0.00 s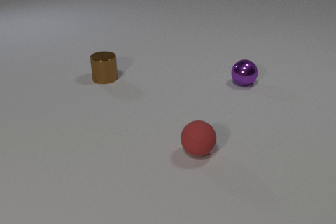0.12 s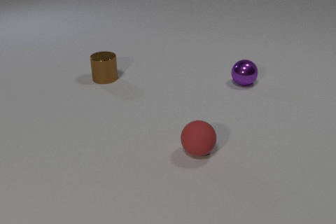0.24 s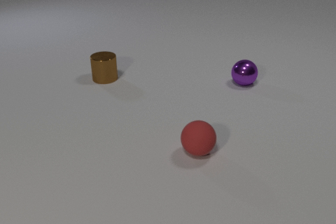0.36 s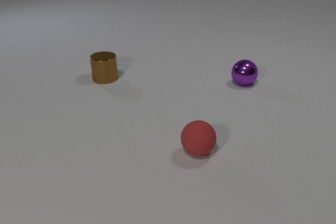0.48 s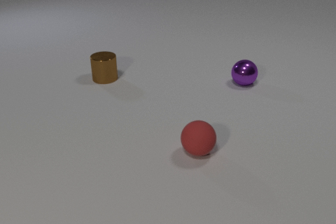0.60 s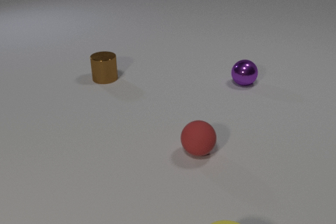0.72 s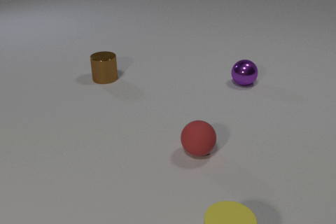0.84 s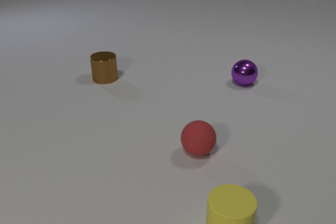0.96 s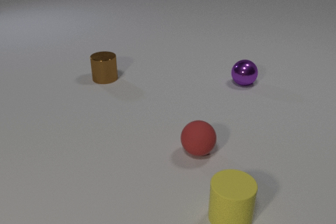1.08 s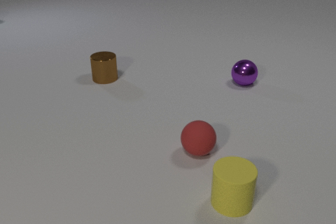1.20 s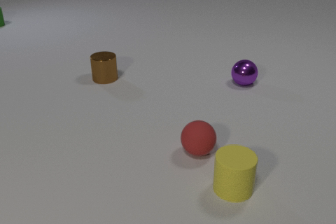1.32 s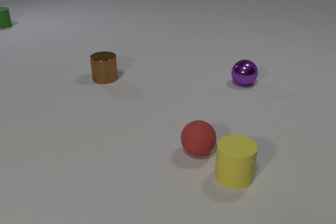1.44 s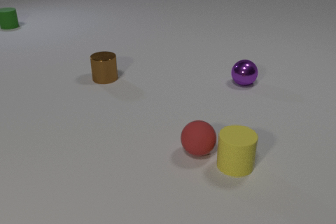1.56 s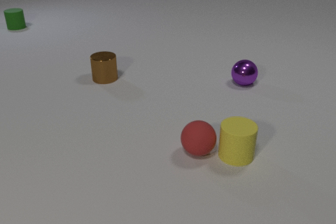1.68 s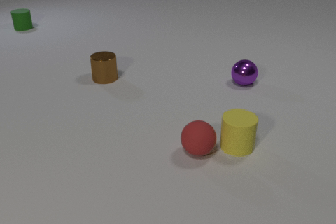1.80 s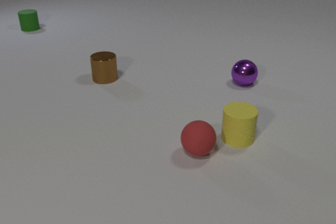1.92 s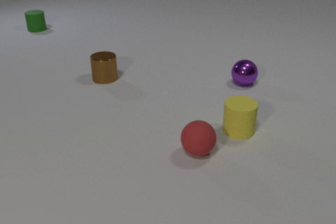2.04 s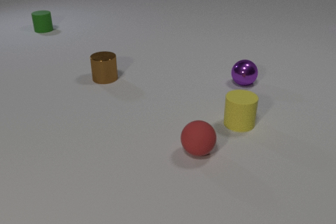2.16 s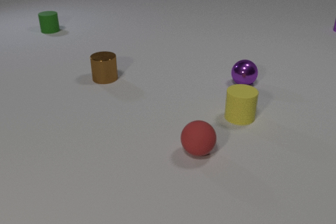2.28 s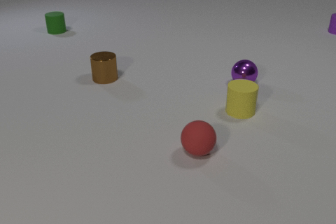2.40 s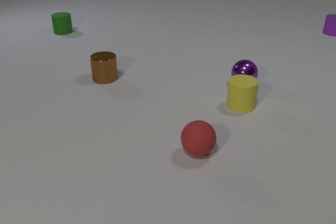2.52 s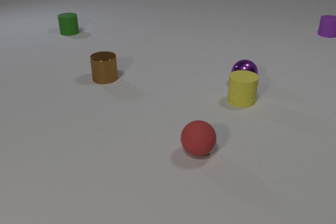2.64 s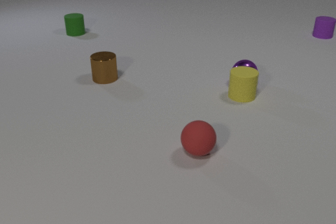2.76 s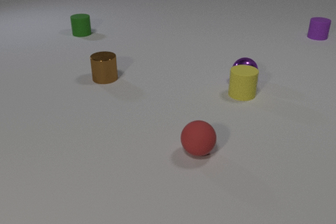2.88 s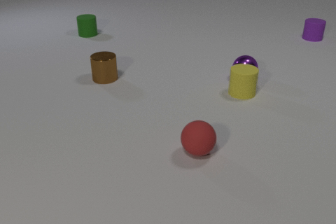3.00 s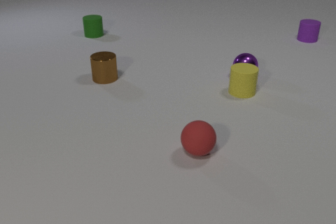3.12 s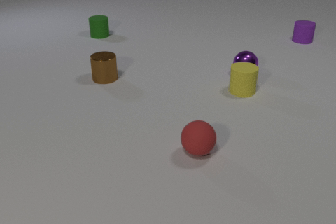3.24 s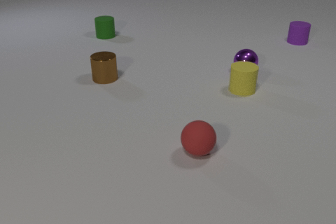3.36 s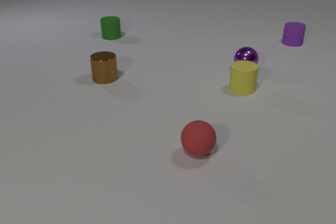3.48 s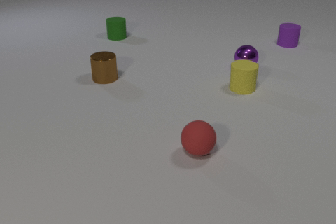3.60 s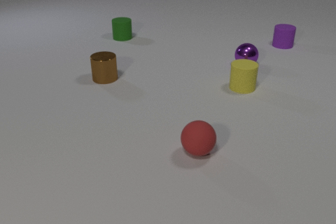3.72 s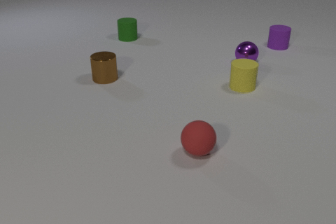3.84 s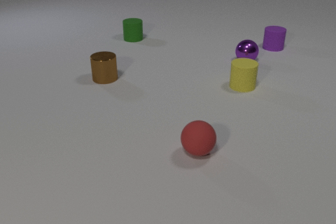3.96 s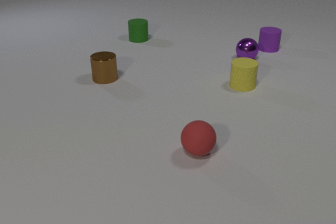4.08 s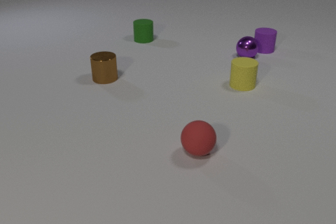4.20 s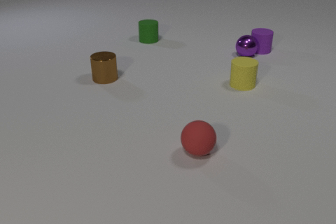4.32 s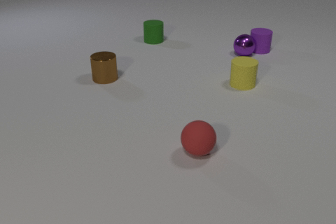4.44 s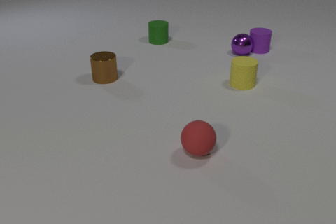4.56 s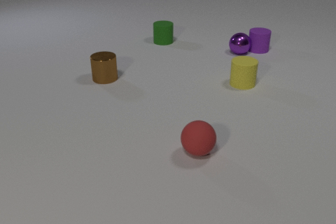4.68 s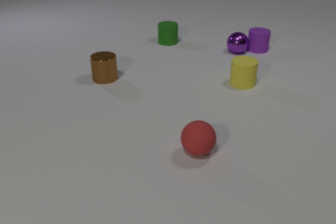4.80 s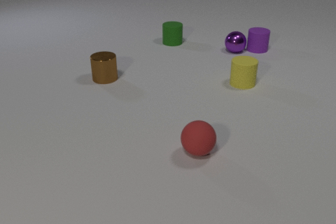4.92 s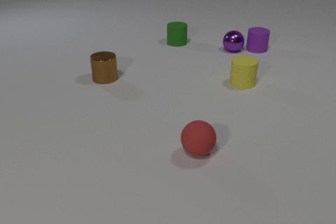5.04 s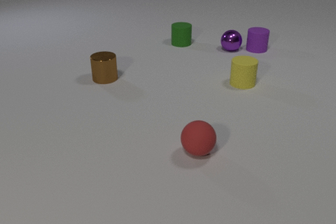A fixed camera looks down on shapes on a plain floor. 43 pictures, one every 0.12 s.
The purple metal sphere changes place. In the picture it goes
away from the camera.
The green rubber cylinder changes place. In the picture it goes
to the right.
0.00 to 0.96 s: The yellow rubber cylinder comes in at the bottom edge, slides away from the camera.
0.96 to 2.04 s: The yellow rubber cylinder slides away from the camera. The green rubber cylinder comes in at the left edge, slides to the right and toward the camera.
2.04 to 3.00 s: The yellow rubber cylinder slides away from the camera. The purple metal sphere rolls away from the camera. The purple rubber cylinder comes in at the right edge, slides toward the camera and to the left. The green rubber cylinder slides to the right and toward the camera. The yellow rubber cylinder and the purple metal sphere collide.
3.00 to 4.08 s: The yellow rubber cylinder slides away from the camera. The purple metal sphere rolls away from the camera. The purple rubber cylinder slides toward the camera and to the left. The green rubber cylinder slides to the right and toward the camera.
4.08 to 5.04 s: The purple metal sphere rolls away from the camera and to the left. The purple rubber cylinder slides to the left. The green rubber cylinder slides to the right. The purple metal sphere and the purple rubber cylinder collide.
What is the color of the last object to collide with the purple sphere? purple.
Are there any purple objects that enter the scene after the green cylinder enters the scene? yes.
How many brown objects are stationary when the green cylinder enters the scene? 1.
